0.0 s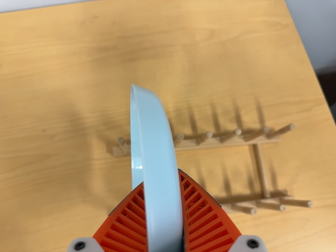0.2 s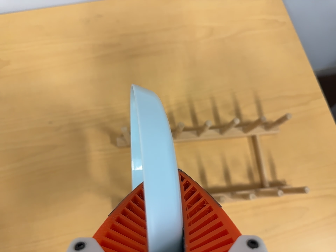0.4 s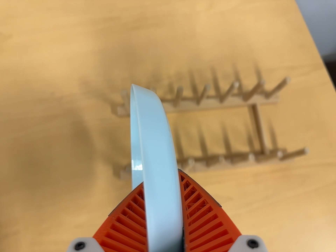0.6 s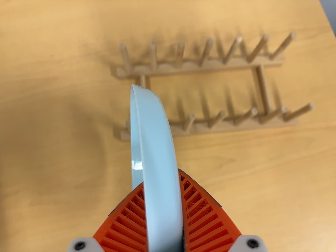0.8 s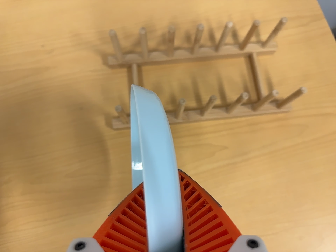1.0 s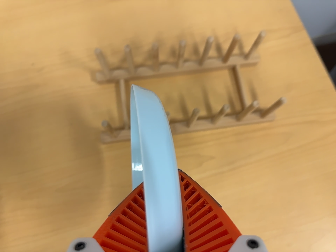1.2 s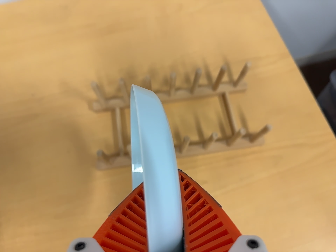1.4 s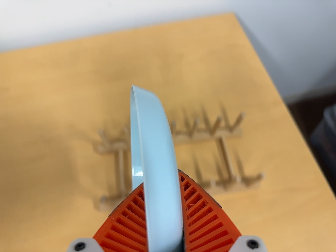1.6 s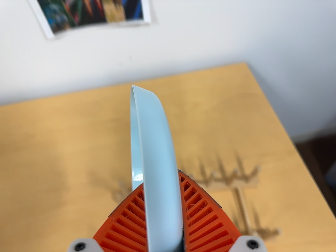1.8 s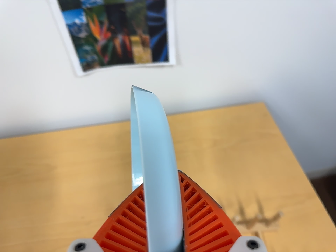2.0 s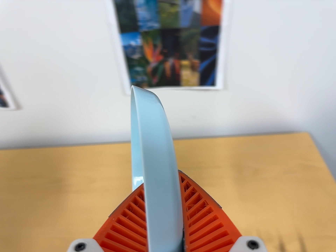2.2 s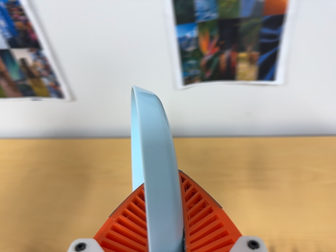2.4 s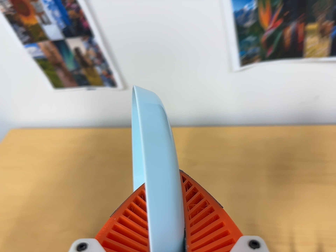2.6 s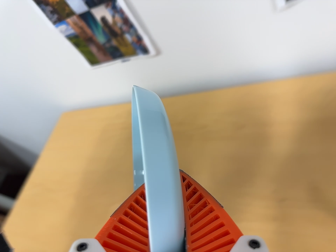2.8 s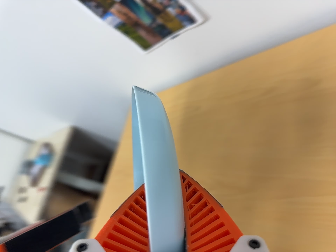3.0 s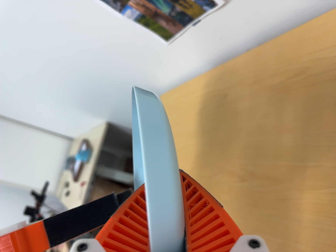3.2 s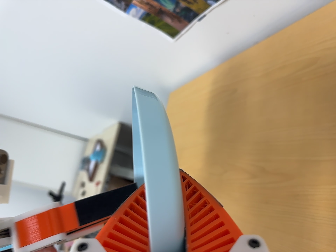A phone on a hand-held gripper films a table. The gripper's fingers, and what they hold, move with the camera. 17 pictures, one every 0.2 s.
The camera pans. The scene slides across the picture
to the right.
0.0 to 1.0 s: The camera travels toward the bottom of its view, about 14 cm, so close, fixed things drift upward.
1.0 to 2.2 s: The camera pans to its left by about 20 degrees. It travels toward the top of its view, to its left and backward, about 18 cm, so close, fixed things drift downward. Its aim tips toward the top of its view by about 25 degrees, and the scene shifts downward. It rolls about its line of sight by about 10 degrees, and the scene rotates clockwise.
2.2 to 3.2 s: The camera pans to its left by about 55 degrees. It travels forward and to its right, about 18 cm. Its aim tips toward the bottom of its view by about 15 degrees, and the scene shifts upward. It rolls about its line of sight by about 20 degrees, and the scene rotates counterclockwise.
The film runs backward here.
